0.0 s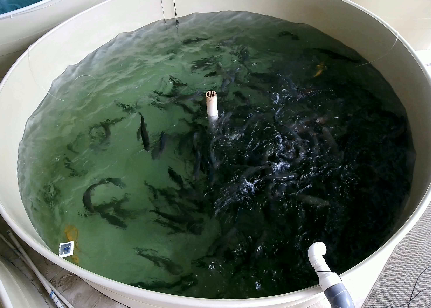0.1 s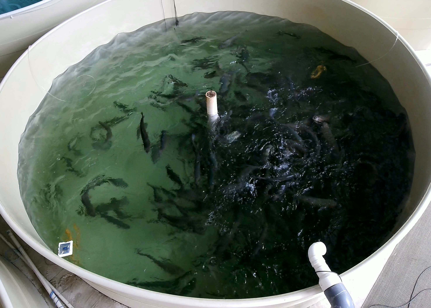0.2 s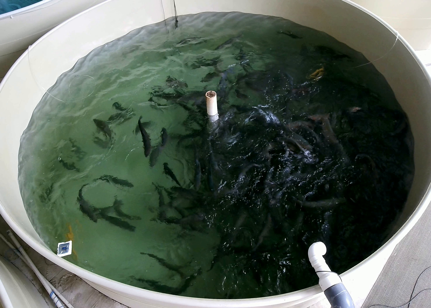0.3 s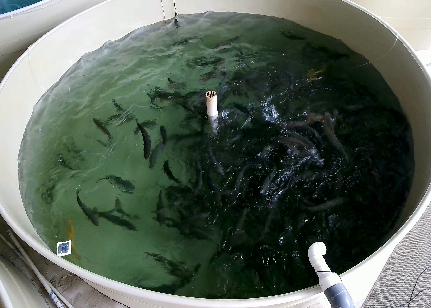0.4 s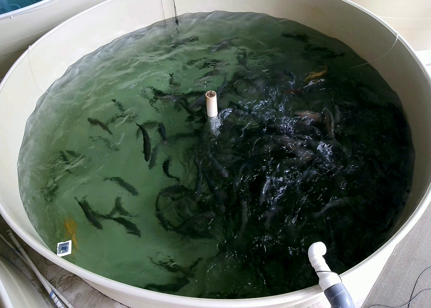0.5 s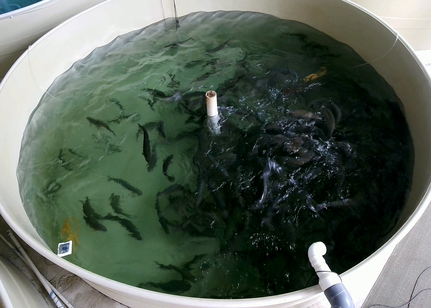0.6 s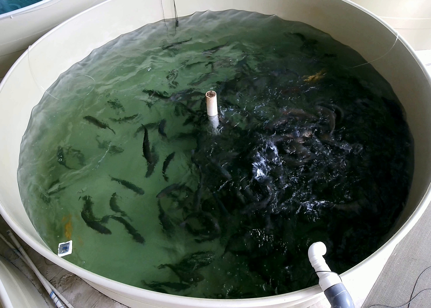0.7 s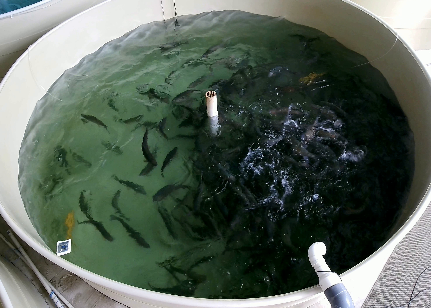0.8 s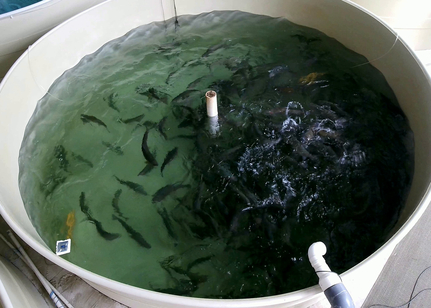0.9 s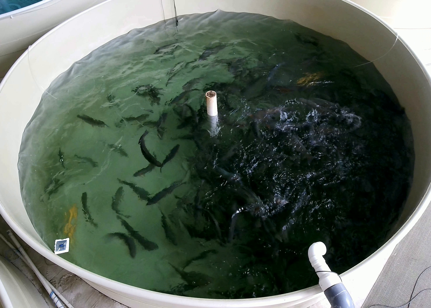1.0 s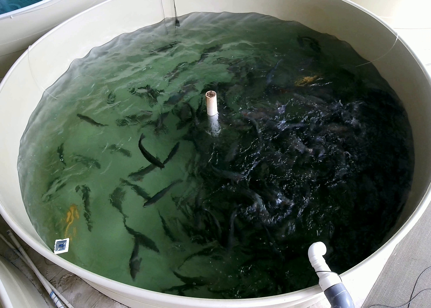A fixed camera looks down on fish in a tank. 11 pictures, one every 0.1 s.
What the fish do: Strong feeding.
